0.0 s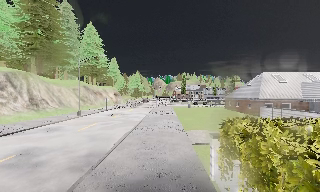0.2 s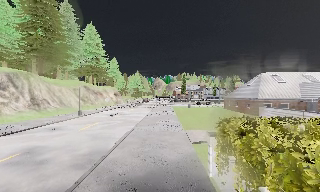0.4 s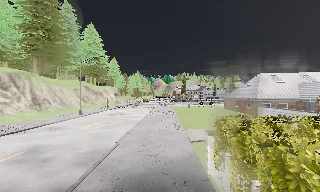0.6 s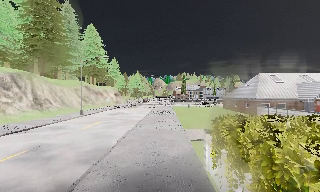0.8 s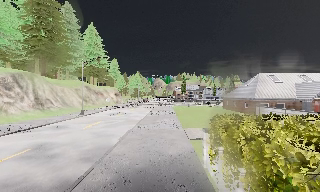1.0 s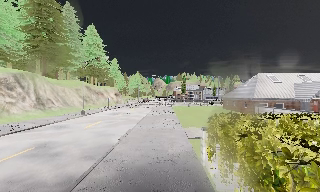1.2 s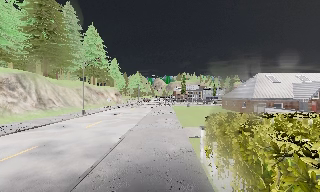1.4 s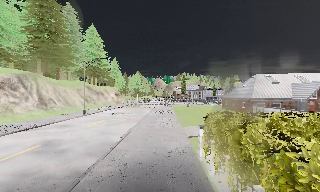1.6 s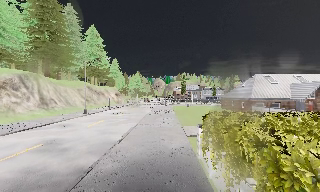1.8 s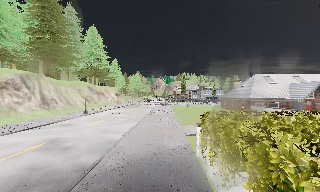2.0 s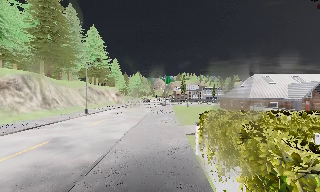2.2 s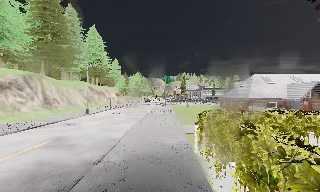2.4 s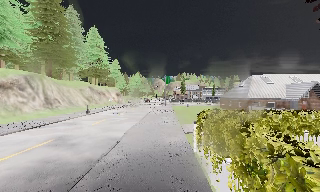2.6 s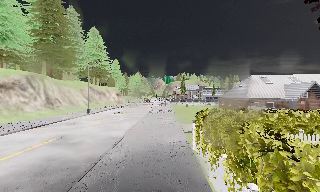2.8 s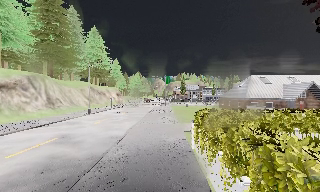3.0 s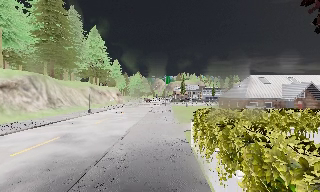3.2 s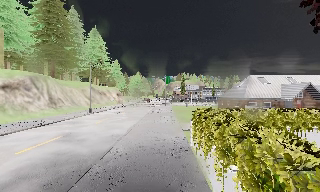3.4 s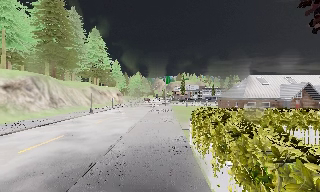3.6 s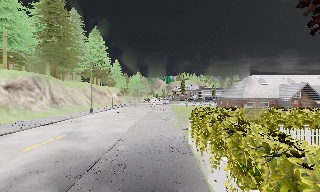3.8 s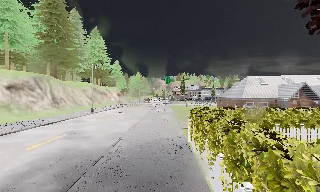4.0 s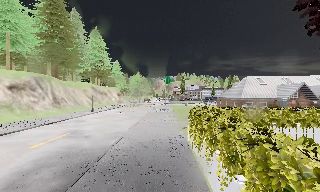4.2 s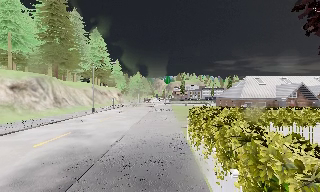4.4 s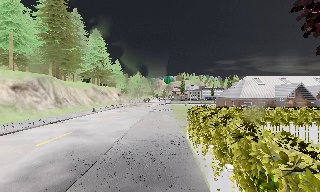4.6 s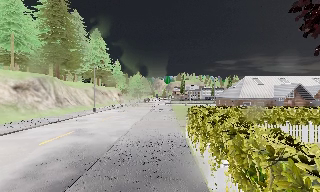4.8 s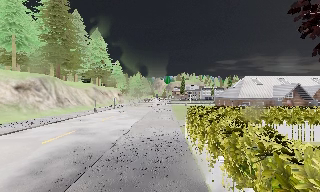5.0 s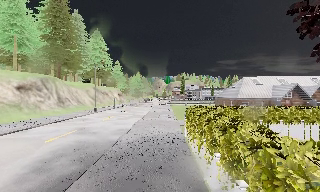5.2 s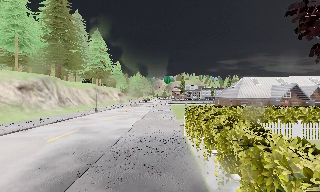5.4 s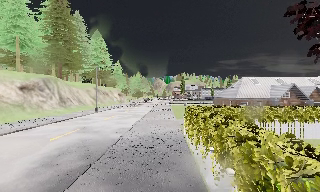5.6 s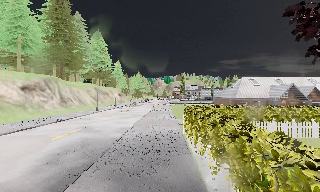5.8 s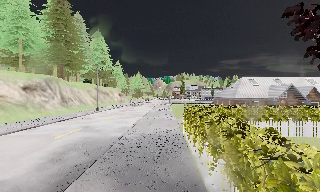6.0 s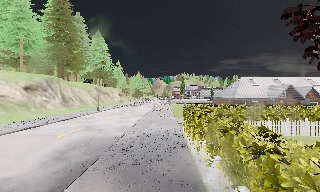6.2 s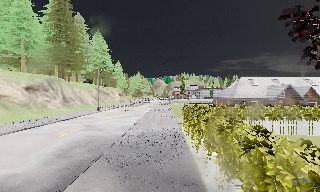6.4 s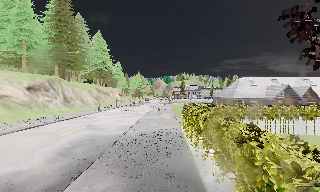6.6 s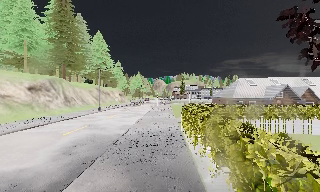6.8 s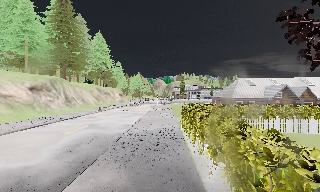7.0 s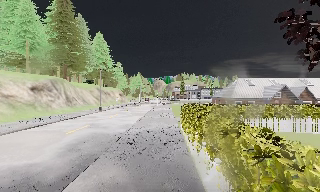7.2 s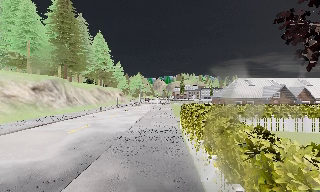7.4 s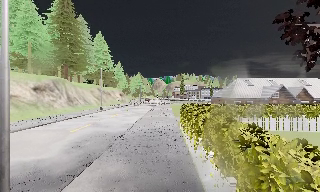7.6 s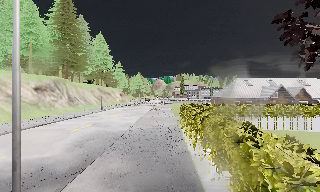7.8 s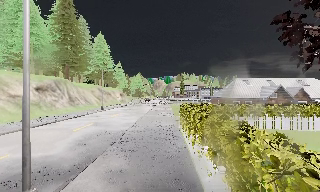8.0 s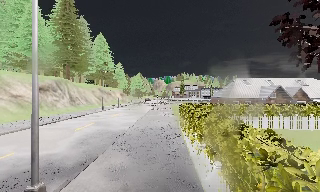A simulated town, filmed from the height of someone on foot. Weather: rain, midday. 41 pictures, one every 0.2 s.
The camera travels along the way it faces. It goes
backward.
0.0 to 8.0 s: The camera travels backward, about 8 m, so what stands in front gets smaller.
The film runs backward here.
